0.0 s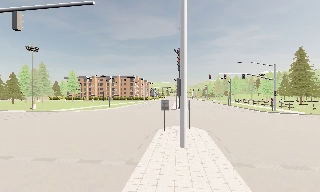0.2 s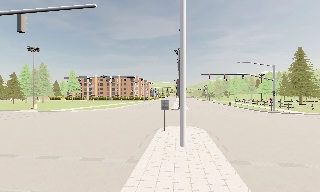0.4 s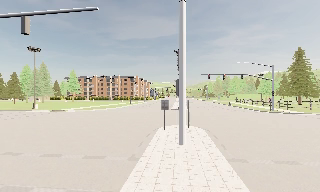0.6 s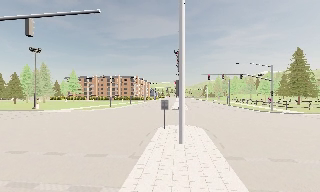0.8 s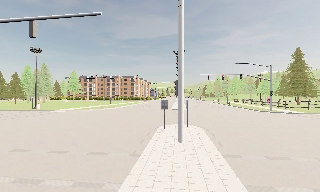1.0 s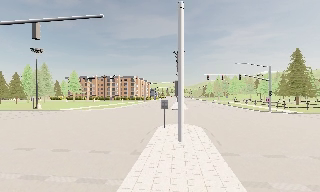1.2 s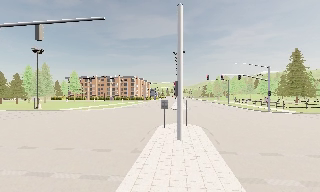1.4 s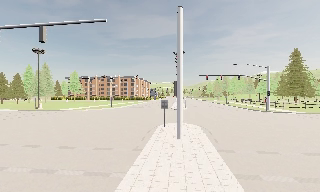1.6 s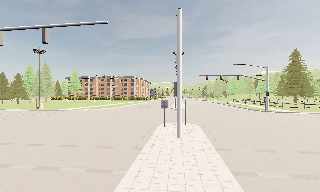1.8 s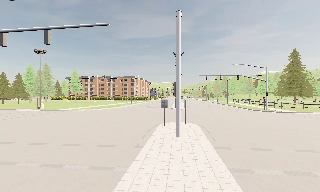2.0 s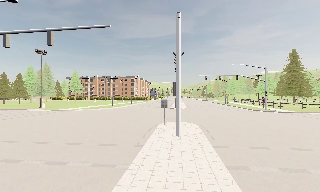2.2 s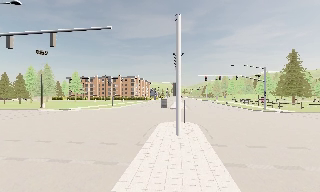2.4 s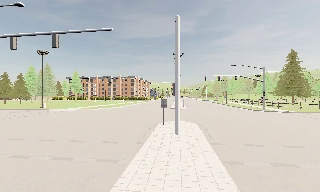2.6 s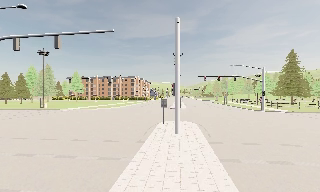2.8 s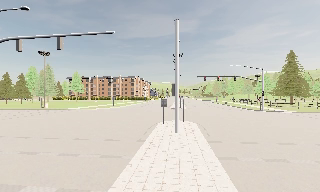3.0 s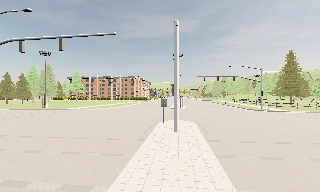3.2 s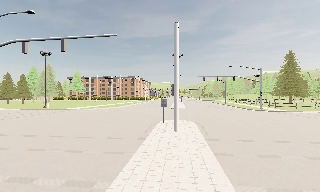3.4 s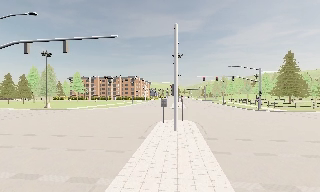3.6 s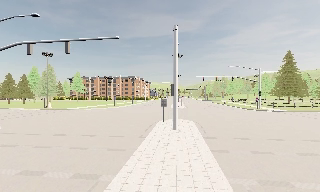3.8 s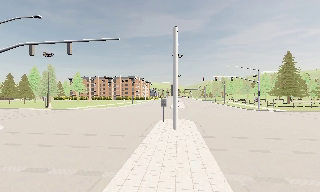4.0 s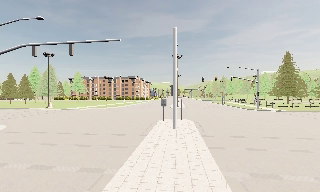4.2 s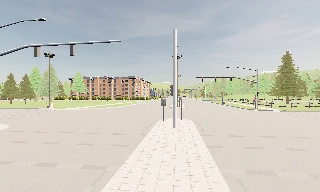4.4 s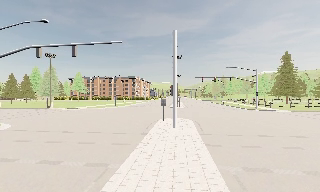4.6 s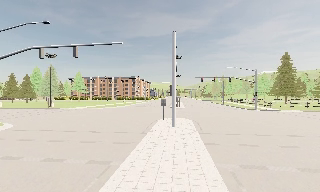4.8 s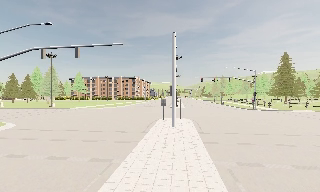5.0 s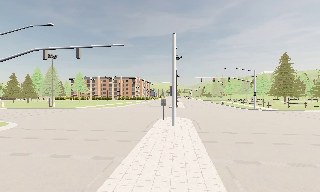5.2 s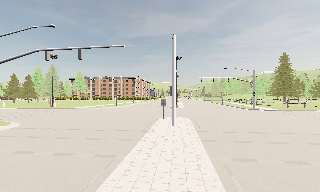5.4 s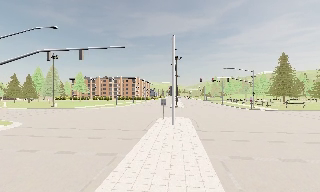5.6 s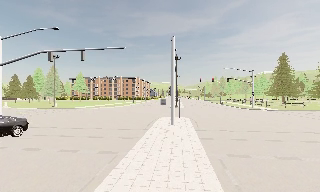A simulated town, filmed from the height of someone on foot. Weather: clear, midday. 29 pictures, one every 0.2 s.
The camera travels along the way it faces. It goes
backward.
0.0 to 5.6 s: The camera travels backward, about 6 m, so what stands in front gets smaller.
The film runs backward here.
